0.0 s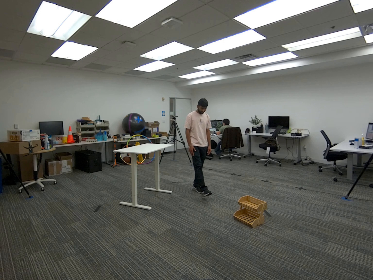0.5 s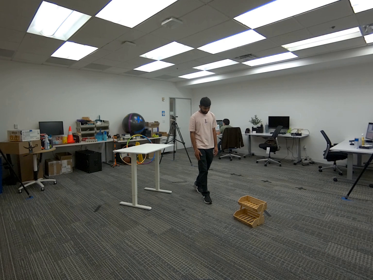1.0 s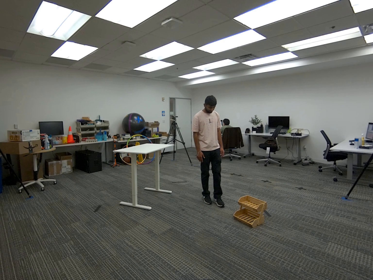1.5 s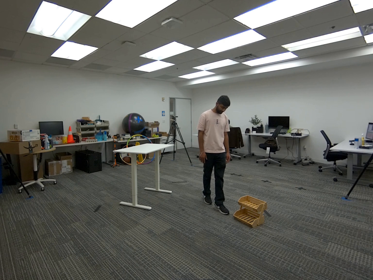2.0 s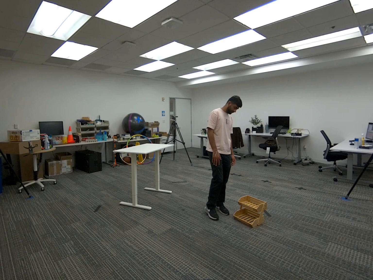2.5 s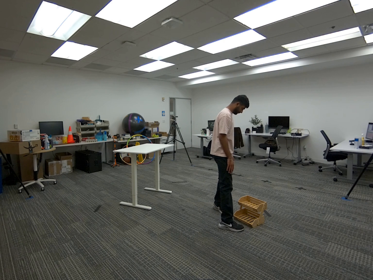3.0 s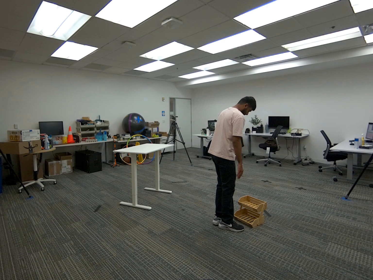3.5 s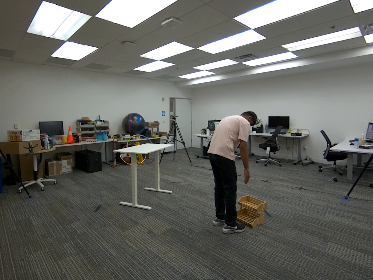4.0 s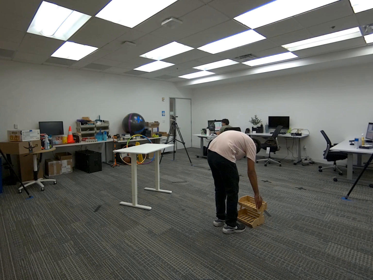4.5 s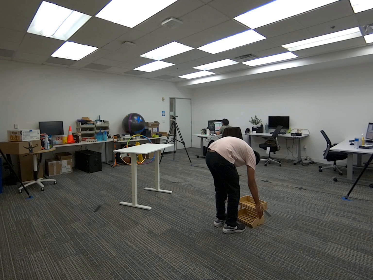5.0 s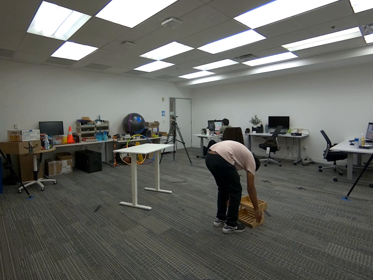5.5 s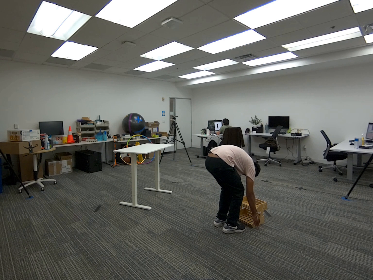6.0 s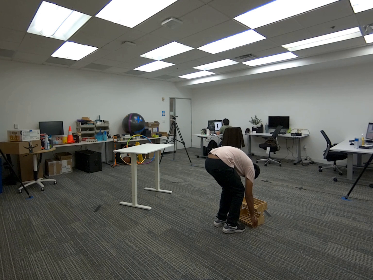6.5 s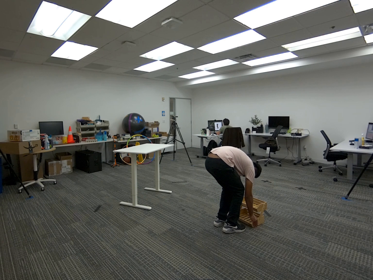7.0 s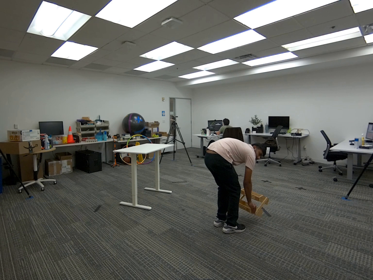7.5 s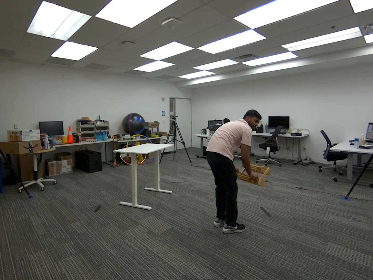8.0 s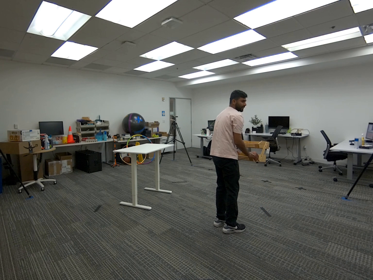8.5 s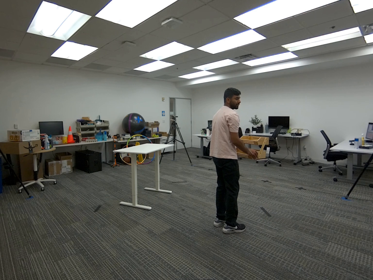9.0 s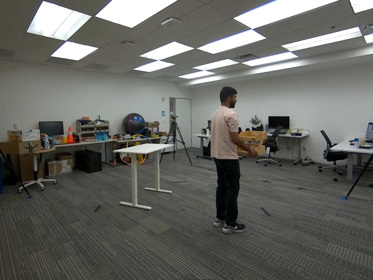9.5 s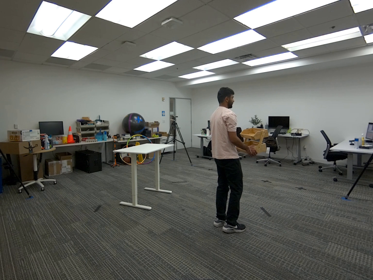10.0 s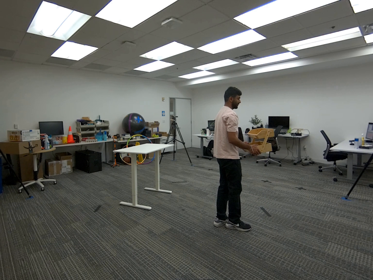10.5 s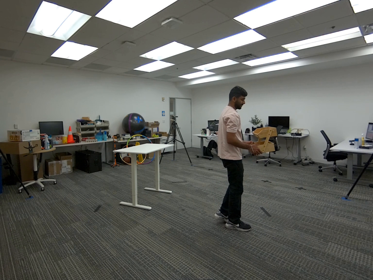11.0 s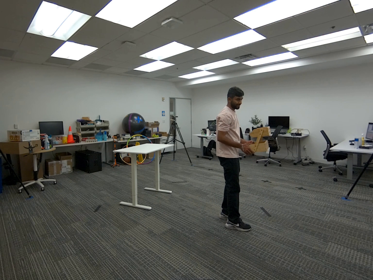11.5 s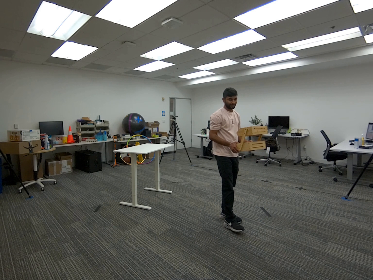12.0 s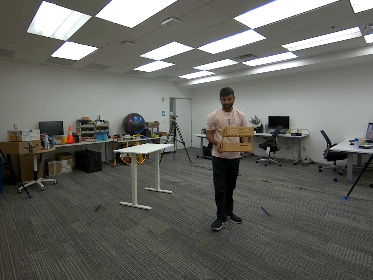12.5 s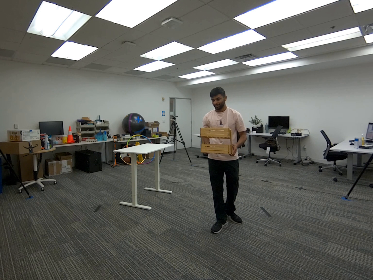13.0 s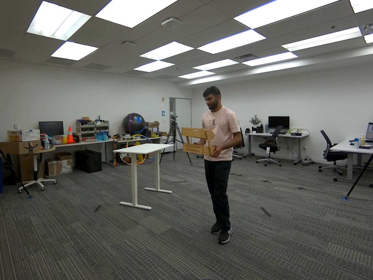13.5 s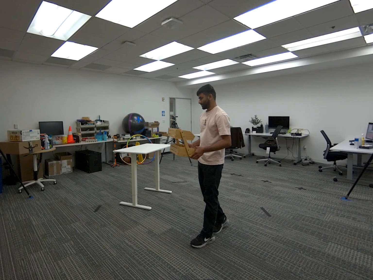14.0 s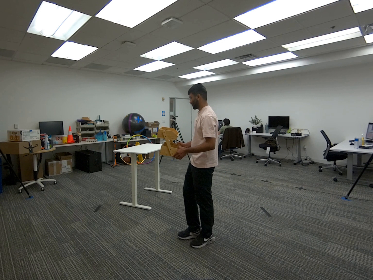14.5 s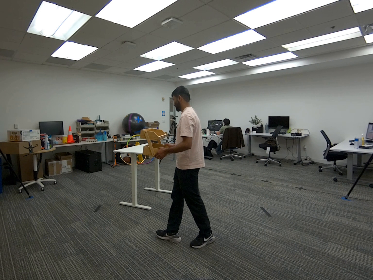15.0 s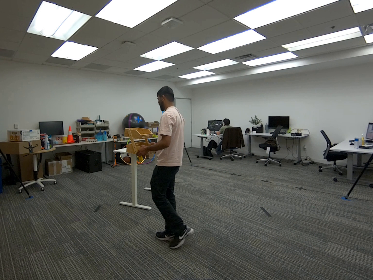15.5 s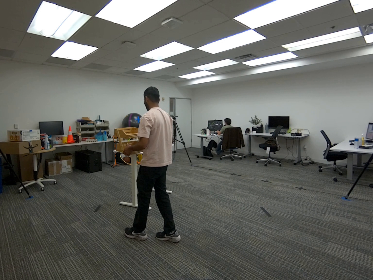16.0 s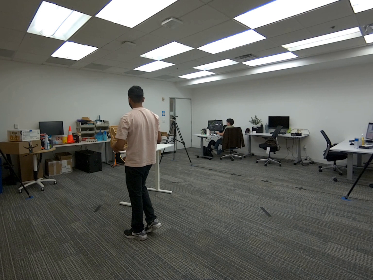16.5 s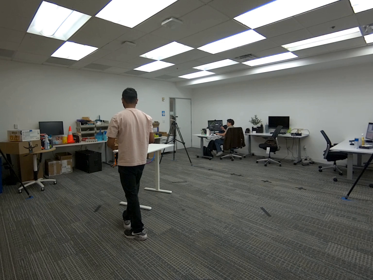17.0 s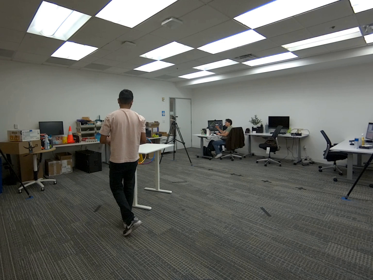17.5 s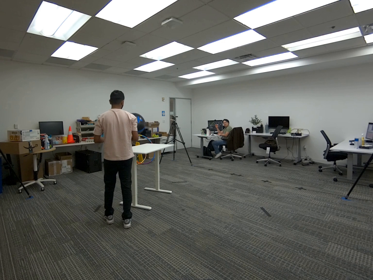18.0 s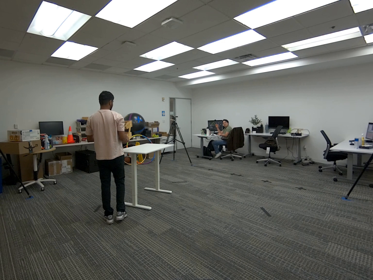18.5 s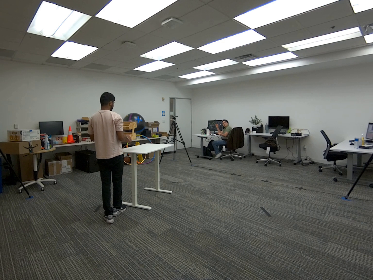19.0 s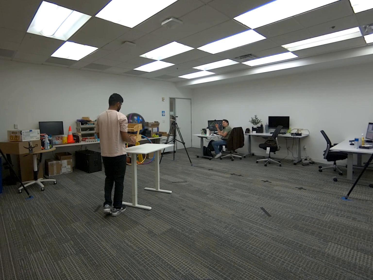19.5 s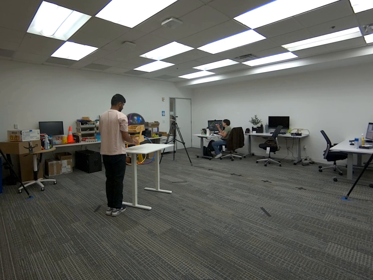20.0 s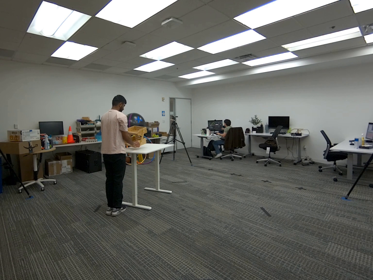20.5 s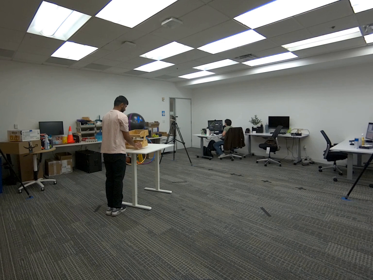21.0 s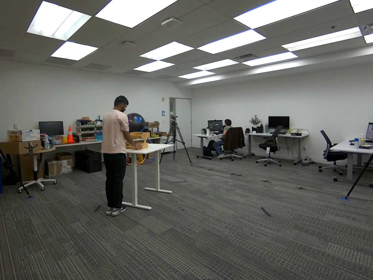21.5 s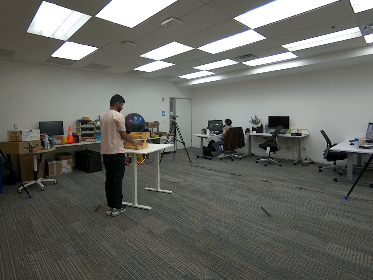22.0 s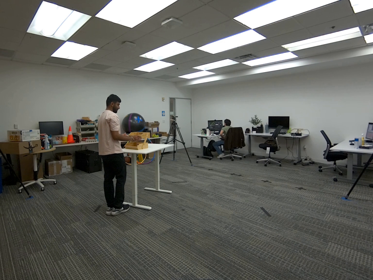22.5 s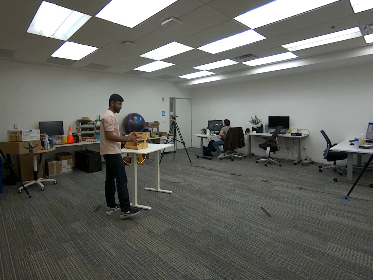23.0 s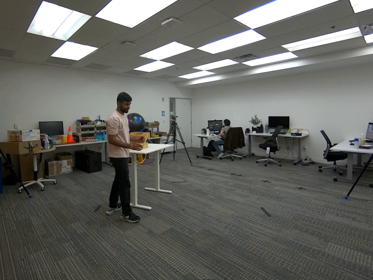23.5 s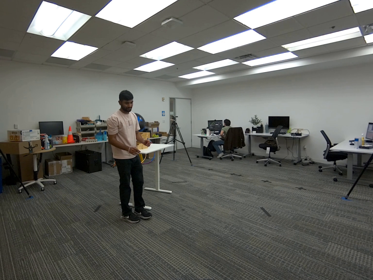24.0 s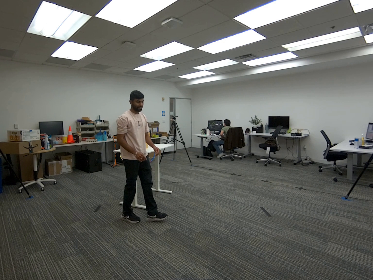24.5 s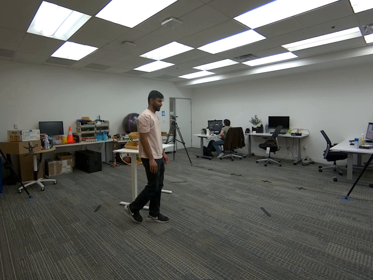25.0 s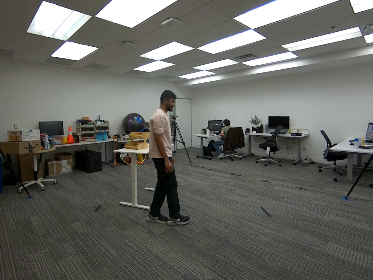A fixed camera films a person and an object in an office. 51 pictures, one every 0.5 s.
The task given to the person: Walk over to the wooden crate on the ground and pick up the wooden crate from the bottom shelf using both hands and place on the white desk.
